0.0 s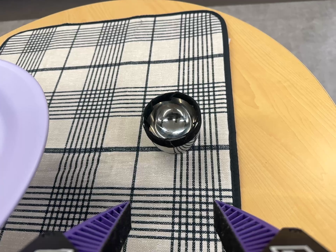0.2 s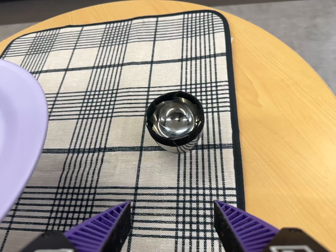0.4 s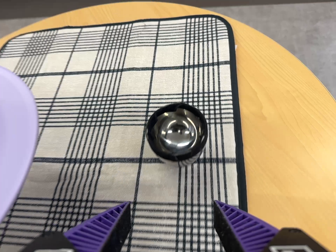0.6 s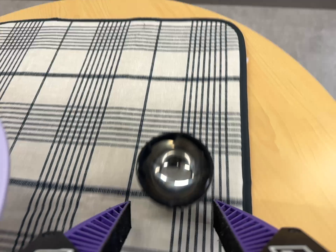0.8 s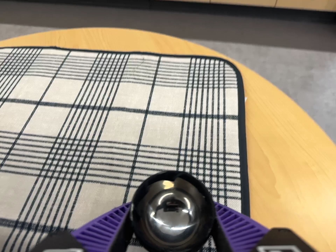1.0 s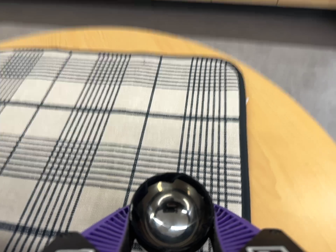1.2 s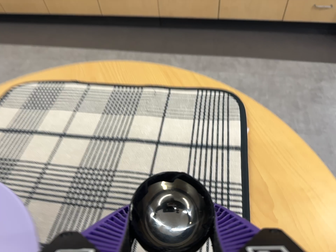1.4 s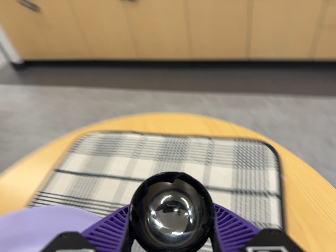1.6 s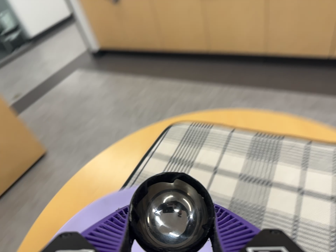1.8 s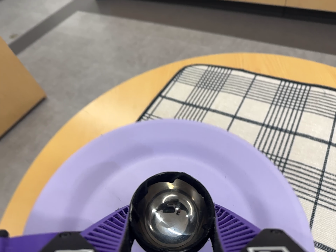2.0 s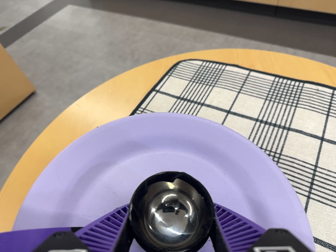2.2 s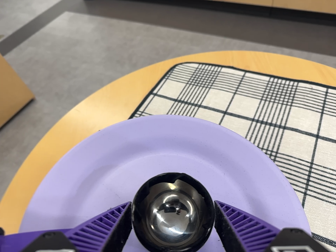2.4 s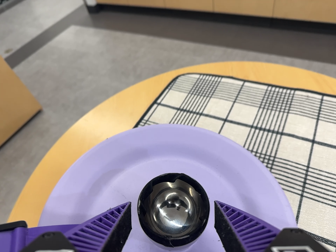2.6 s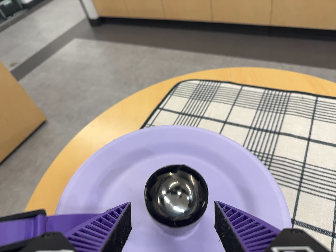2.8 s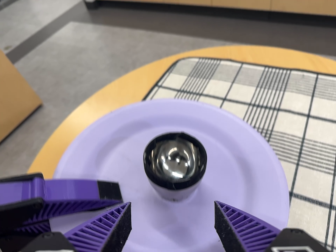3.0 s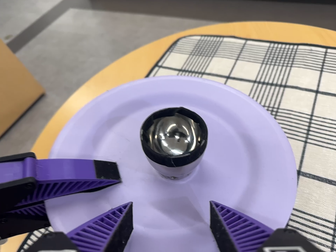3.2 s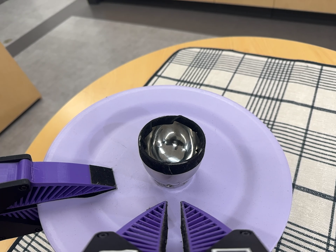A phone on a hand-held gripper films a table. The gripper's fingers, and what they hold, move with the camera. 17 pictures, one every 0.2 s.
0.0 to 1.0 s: The camera travels forward and toward the top of its view, about 10 cm, so what stands in front looms larger.
1.0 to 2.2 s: The camera swings to its left by about 20 degrees, and the scene slides to the right. It travels to its left and backward, about 16 cm, so close, fixed things drift to the right. It rolls about its line of sight by about 10 degrees, and the scene rotates clockwise.
2.2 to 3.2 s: The camera travels toward the bottom of its view, about 7 cm, so close, fixed things drift upward.
The film runs backward here.
